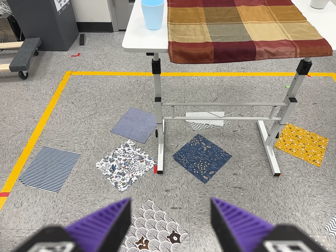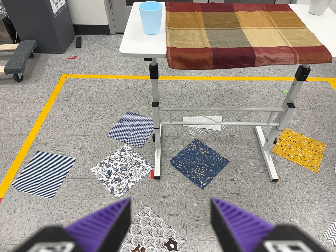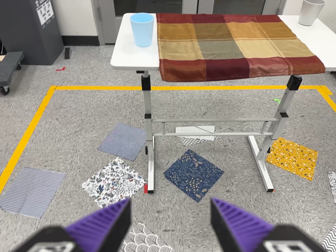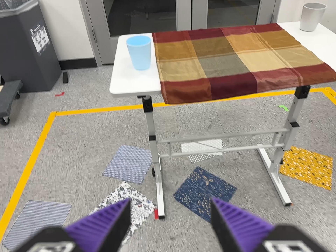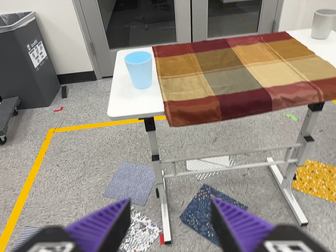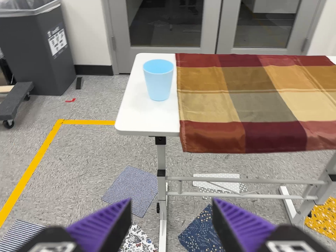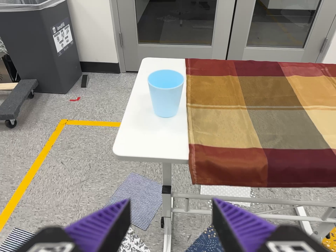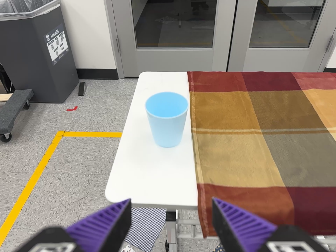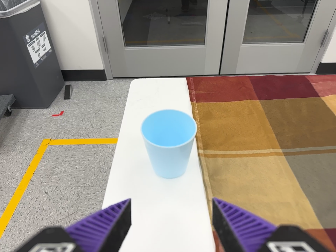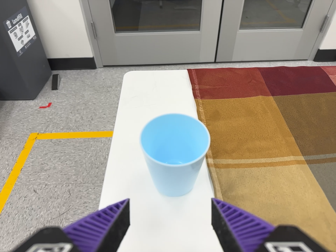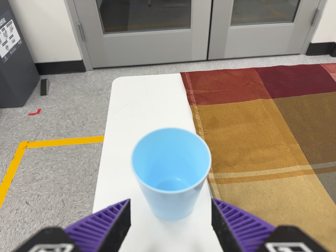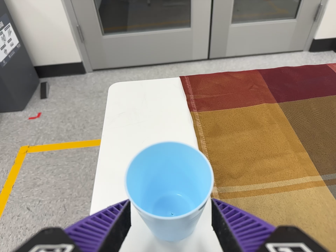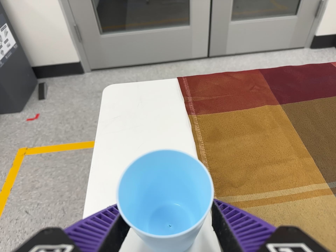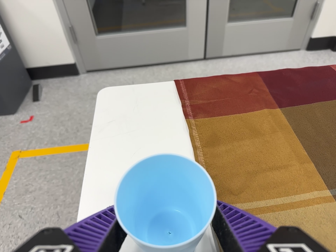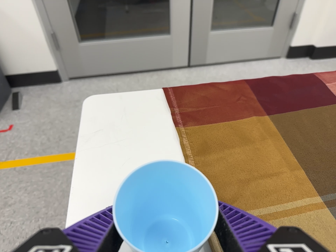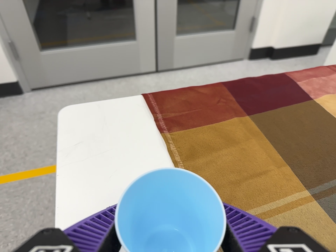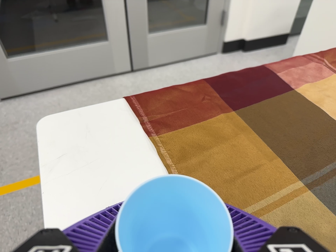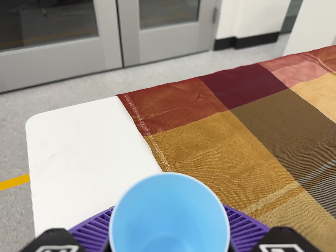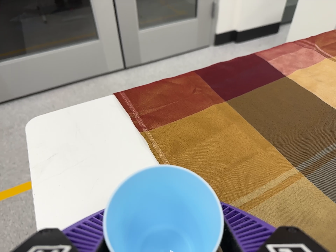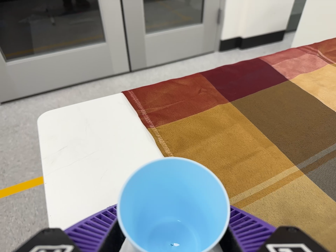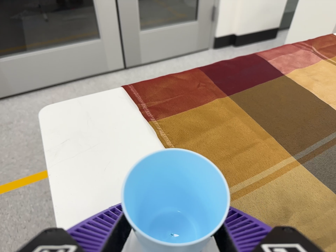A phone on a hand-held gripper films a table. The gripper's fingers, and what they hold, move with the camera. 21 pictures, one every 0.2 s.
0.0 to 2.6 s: The camera travels forward and toward the top of its view, about 70 cm, so what stands in front looms larger.
2.6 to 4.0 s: The camera swings to its right by about 15 degrees, and the scene slides to the left. It travels to its left, about 5 cm. It rolls about its line of sight by about 10 degrees, and the scene rotates counterclockwise.
The film runs forward here.
